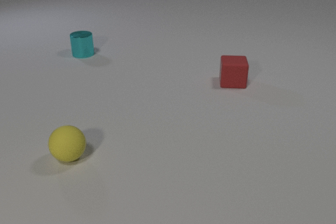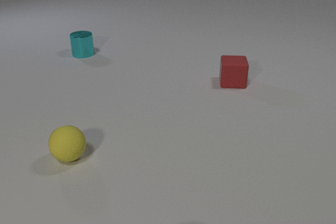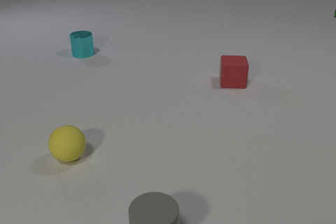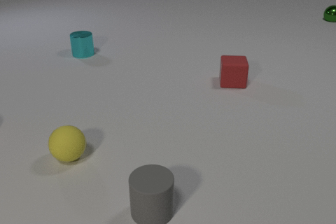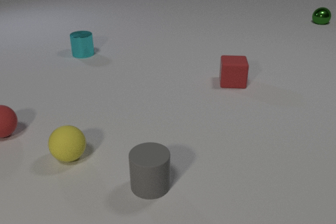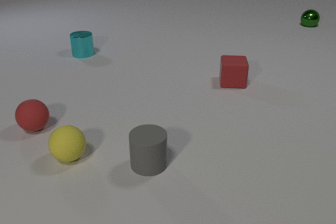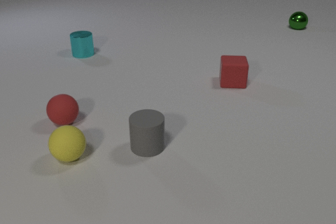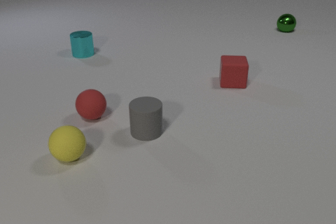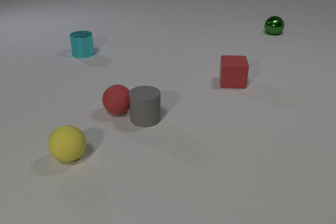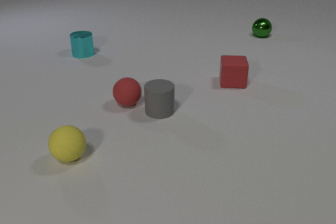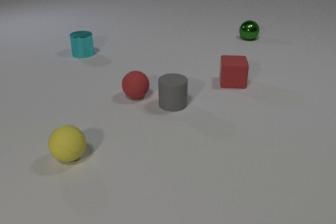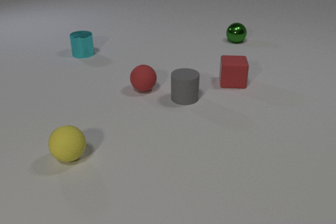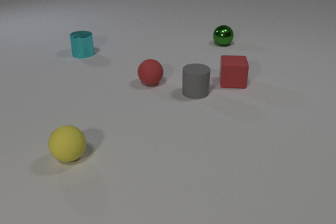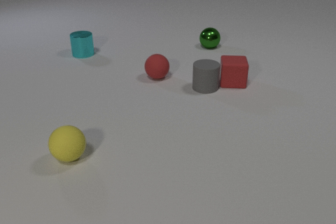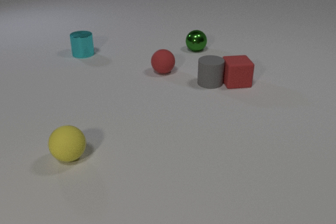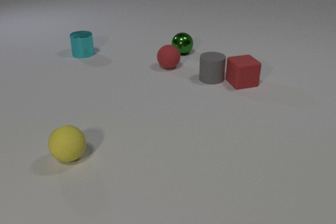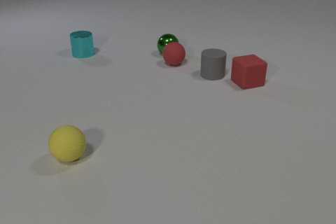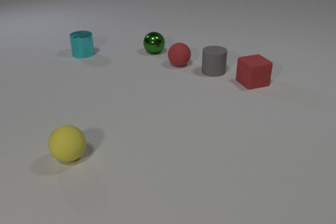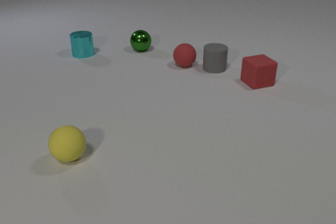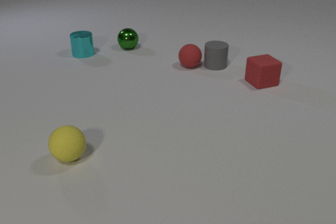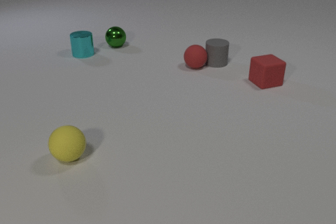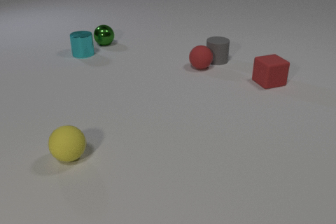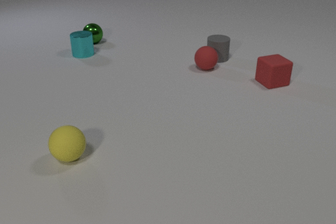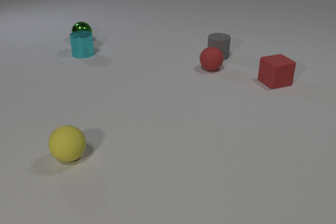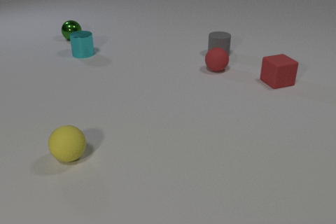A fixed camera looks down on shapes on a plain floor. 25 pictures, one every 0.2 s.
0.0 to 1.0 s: The gray rubber cylinder comes in at the bottom edge, slides away from the camera. The red rubber sphere comes in at the left edge, rolls to the right. The green metal sphere comes in at the right edge, rolls toward the camera and to the left.
1.0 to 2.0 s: The gray rubber cylinder slides away from the camera. The red rubber sphere rolls to the right and away from the camera. The green metal sphere rolls toward the camera and to the left. The gray rubber cylinder and the red rubber sphere collide.
2.0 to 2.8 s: The gray rubber cylinder slides away from the camera and to the right. The red rubber sphere rolls away from the camera and to the right. The green metal sphere rolls to the left and toward the camera. The gray rubber cylinder and the red rubber cube collide.
2.8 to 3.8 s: The gray rubber cylinder slides away from the camera. The red rubber sphere rolls to the right and away from the camera. The red rubber cube slides to the right. The green metal sphere rolls to the left. The red rubber sphere and the green metal sphere collide.
3.8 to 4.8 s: The gray rubber cylinder slides away from the camera. The red rubber sphere rolls to the right. The red rubber cube slides to the right. The green metal sphere rolls to the left and away from the camera.
How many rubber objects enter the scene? 2.
What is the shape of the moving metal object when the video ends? sphere.
Are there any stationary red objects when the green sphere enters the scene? yes.
